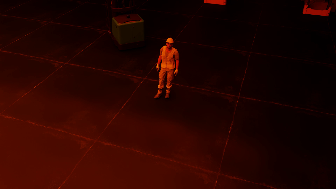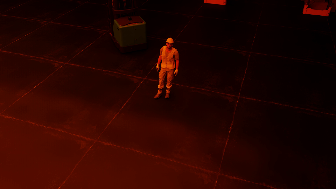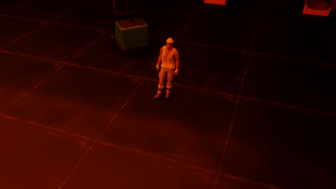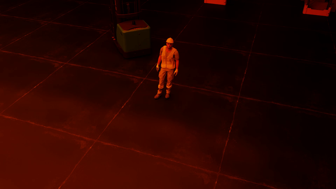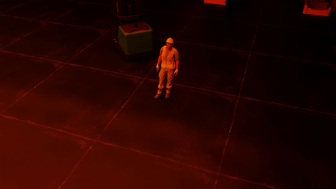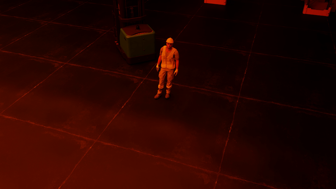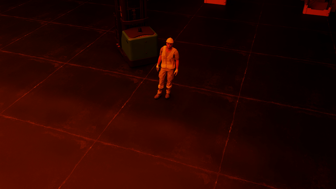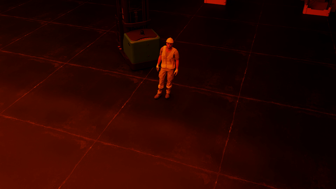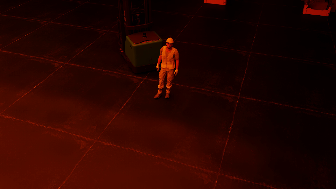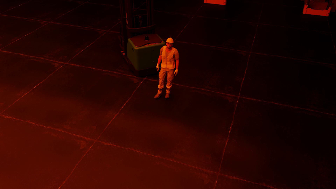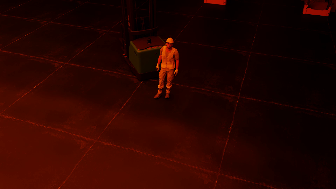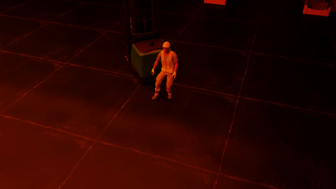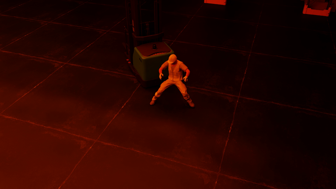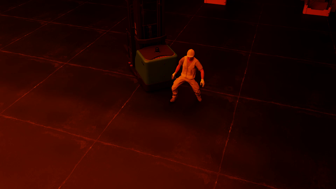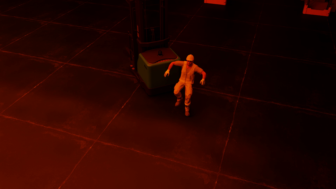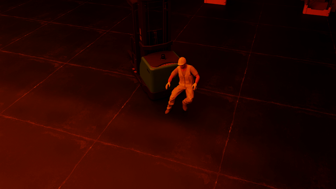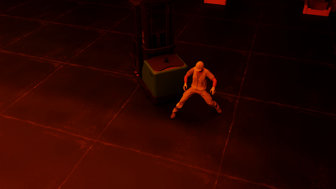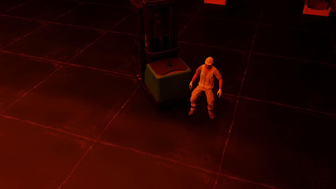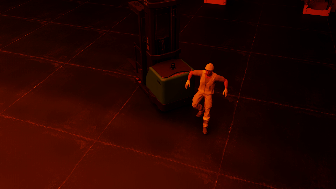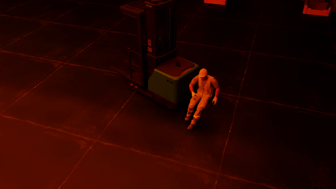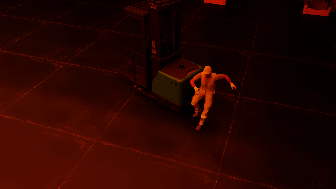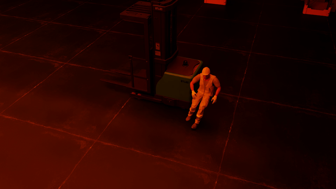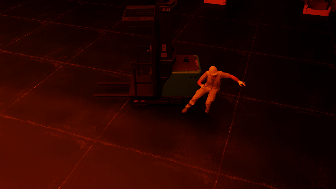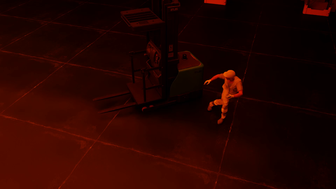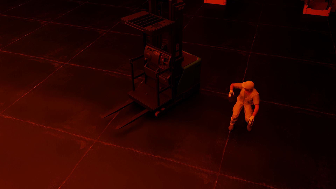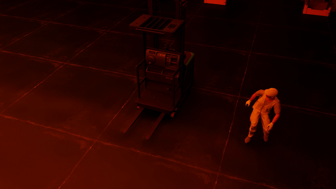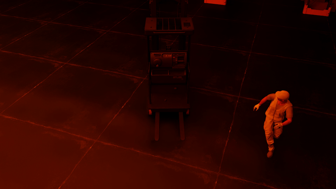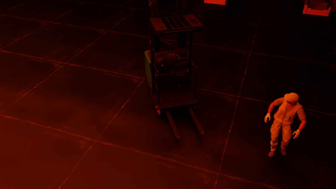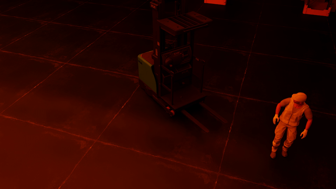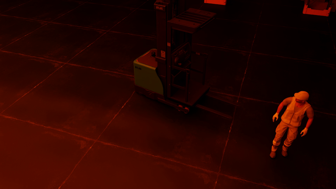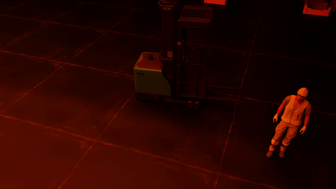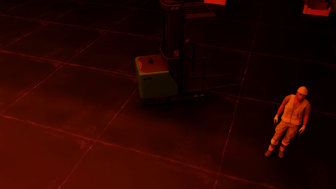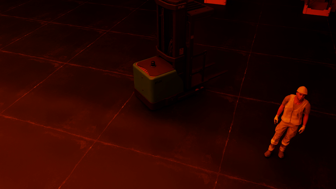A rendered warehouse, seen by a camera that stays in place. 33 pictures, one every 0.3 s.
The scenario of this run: Near miss between a forklift and a person.
